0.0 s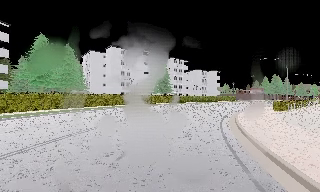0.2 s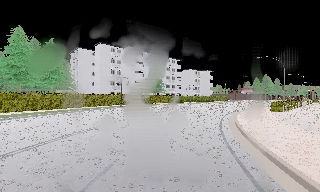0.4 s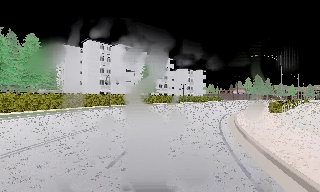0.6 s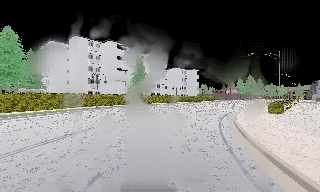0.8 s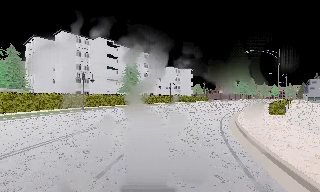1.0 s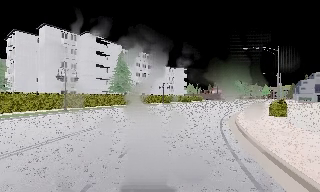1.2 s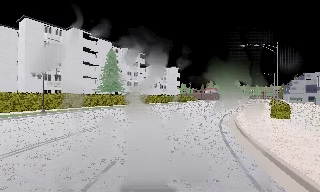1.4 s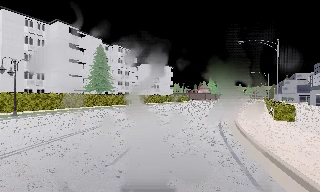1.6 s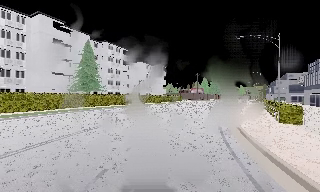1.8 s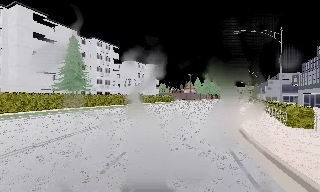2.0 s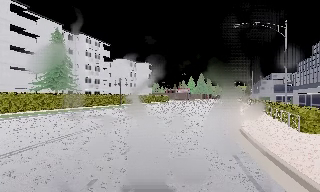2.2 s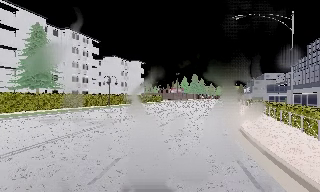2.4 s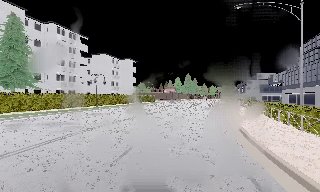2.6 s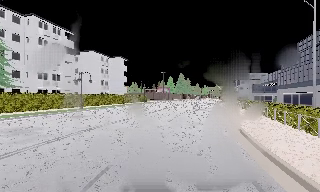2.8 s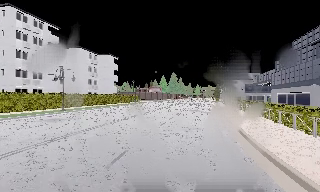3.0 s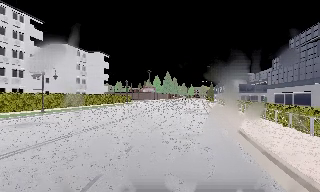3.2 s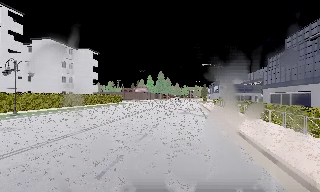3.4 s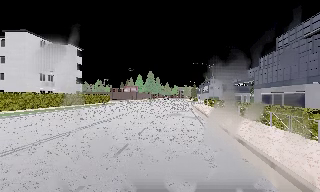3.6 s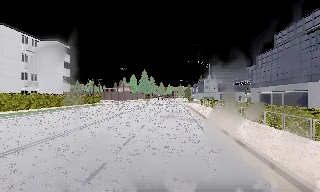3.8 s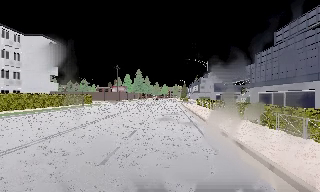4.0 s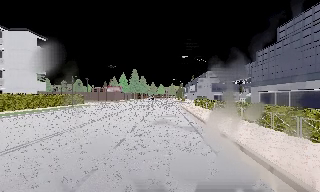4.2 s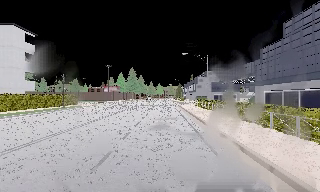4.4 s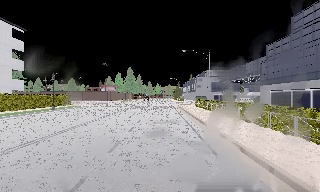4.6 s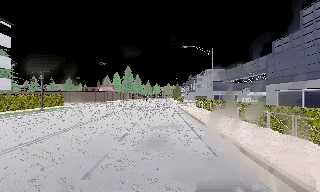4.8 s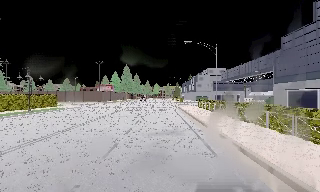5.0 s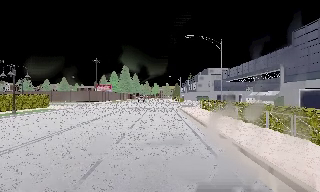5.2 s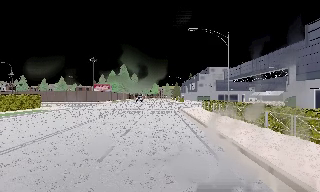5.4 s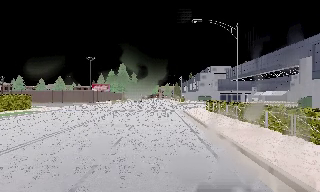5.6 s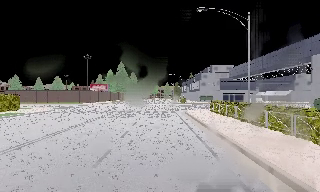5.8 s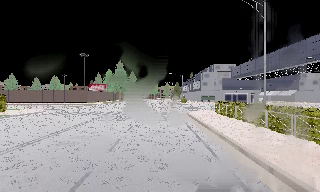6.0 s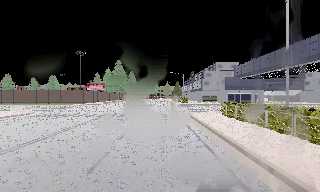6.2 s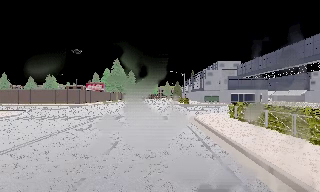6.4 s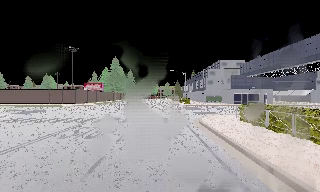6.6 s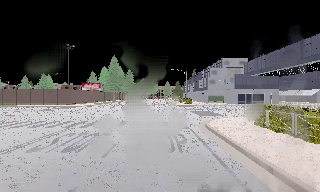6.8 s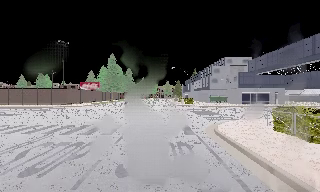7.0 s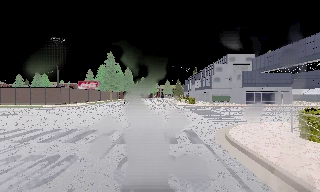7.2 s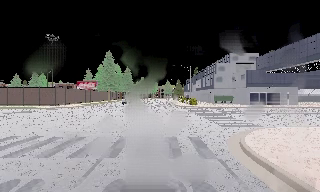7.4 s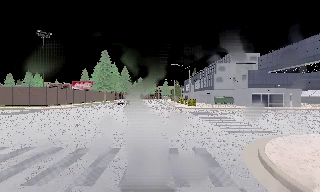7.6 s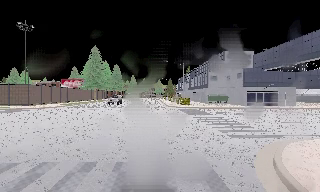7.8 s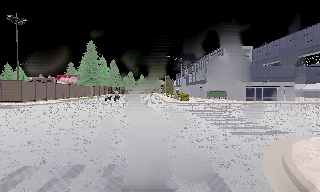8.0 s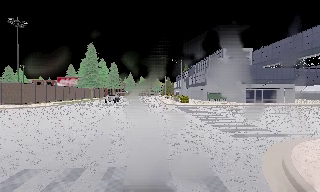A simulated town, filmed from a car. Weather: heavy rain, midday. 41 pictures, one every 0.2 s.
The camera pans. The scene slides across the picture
to the left.
The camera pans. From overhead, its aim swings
clockwise.
0.0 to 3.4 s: The camera pans to its right, which is clockwise from overhead, by about 45 degrees. It travels forward, about 30 m.
3.4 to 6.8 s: The camera travels forward, about 30 m, so what stands in front looms larger.
6.8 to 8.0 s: The camera travels forward, about 6 m, so what stands in front looms larger. It loses speed.
The film runs forward here.
